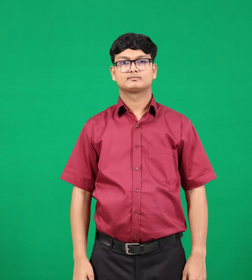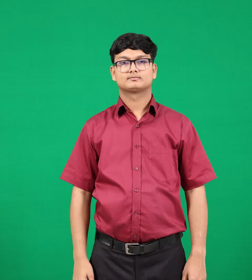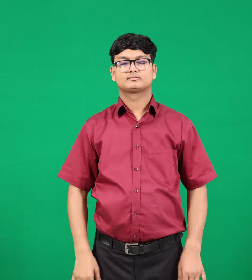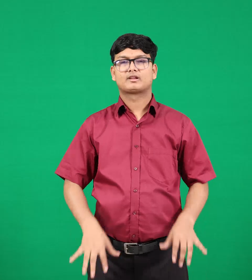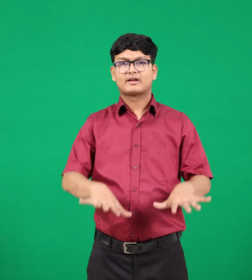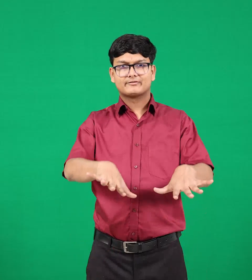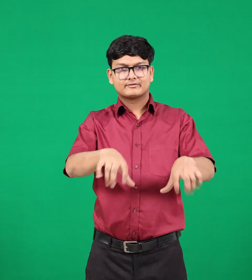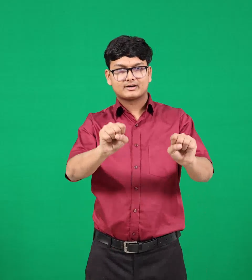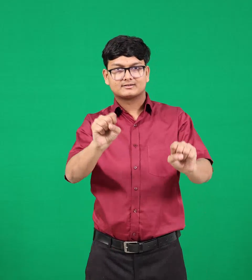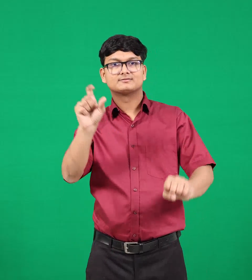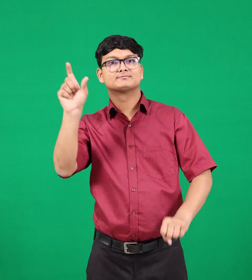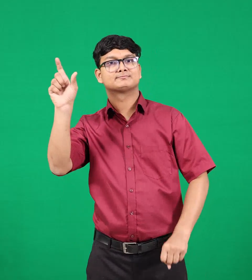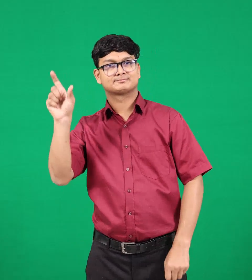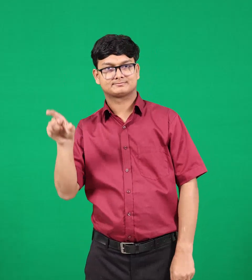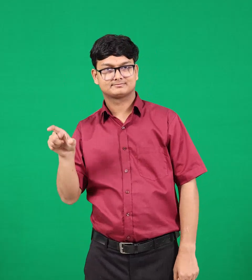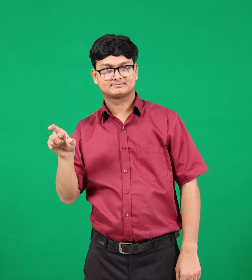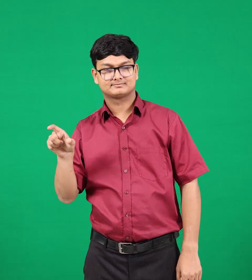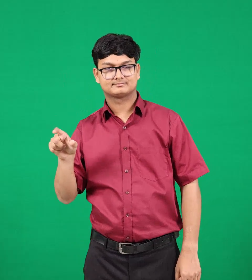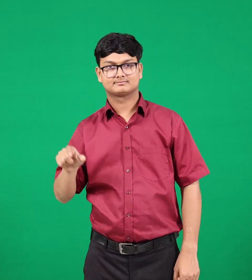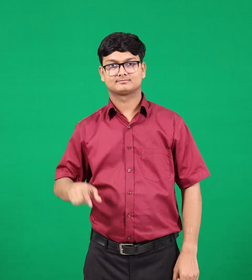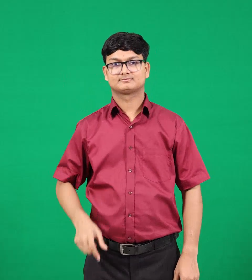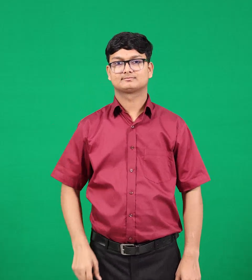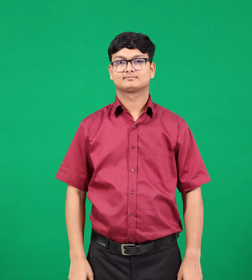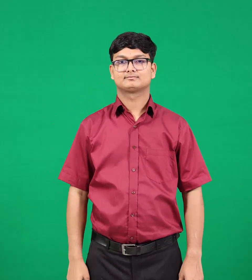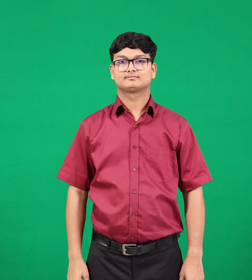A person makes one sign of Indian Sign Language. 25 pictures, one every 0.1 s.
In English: founder
